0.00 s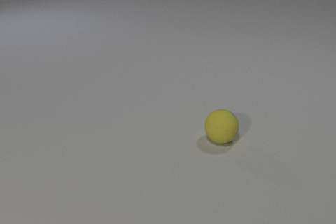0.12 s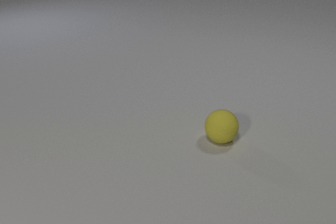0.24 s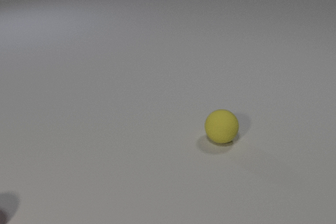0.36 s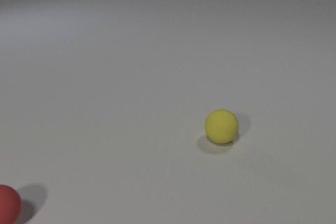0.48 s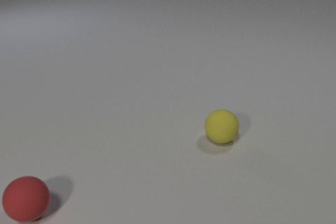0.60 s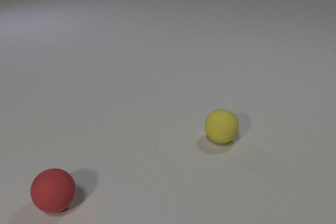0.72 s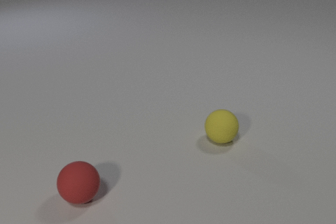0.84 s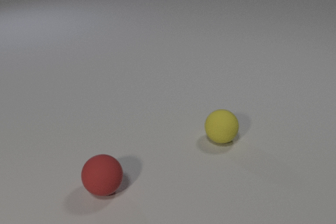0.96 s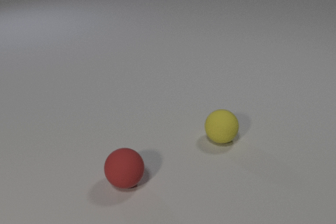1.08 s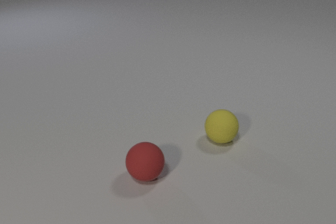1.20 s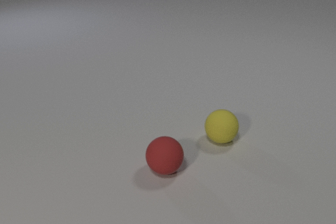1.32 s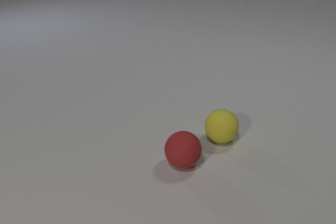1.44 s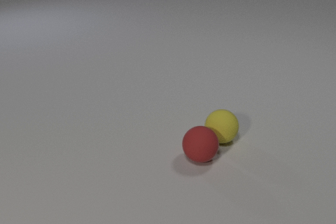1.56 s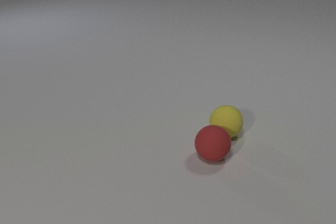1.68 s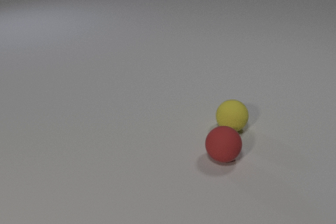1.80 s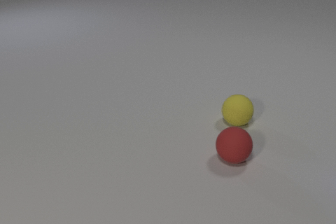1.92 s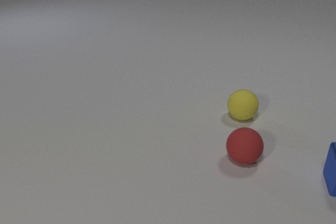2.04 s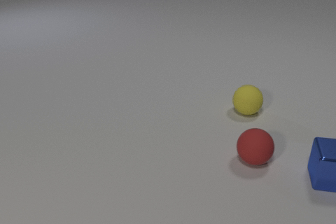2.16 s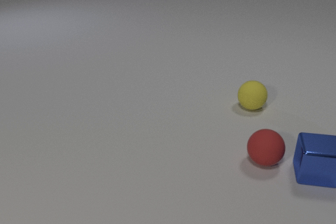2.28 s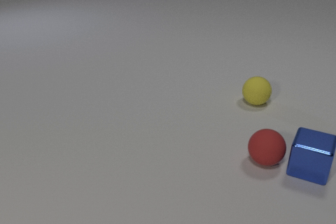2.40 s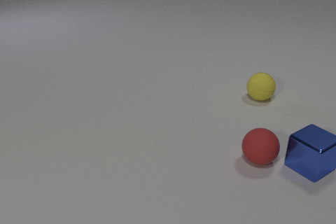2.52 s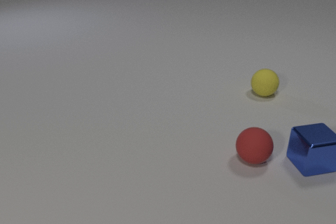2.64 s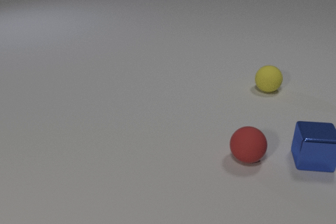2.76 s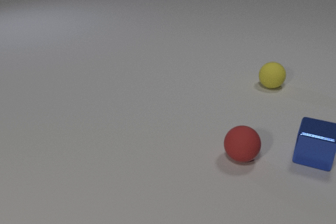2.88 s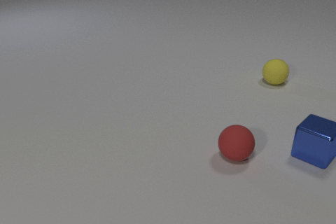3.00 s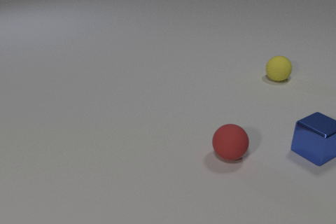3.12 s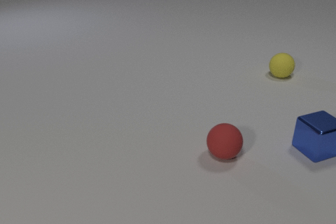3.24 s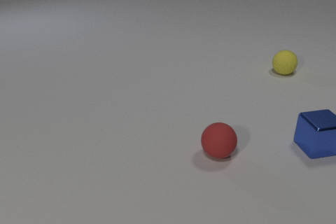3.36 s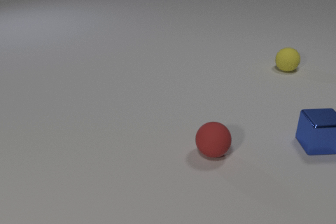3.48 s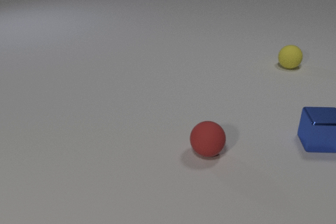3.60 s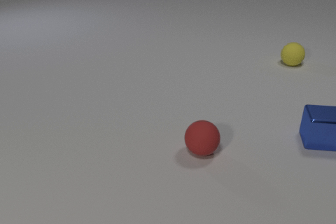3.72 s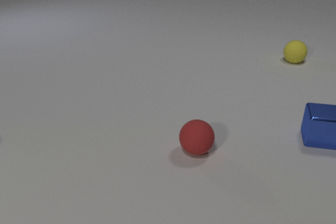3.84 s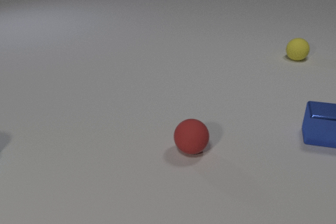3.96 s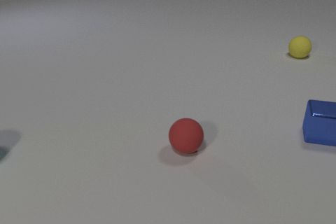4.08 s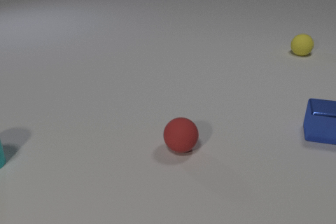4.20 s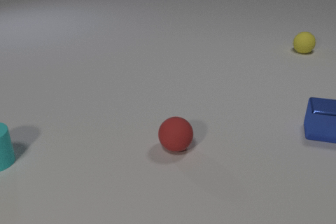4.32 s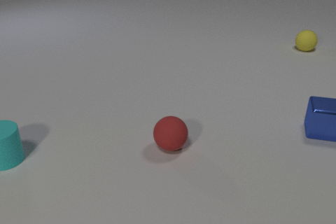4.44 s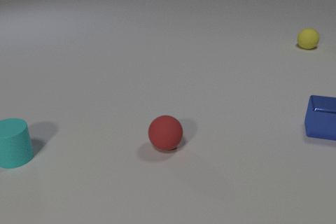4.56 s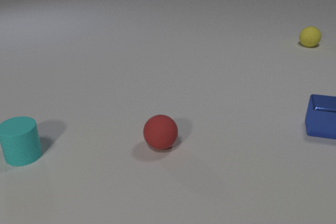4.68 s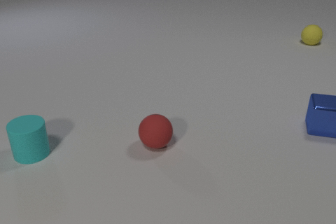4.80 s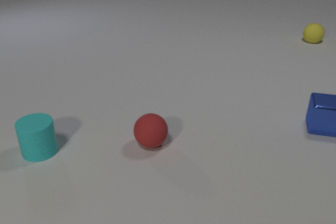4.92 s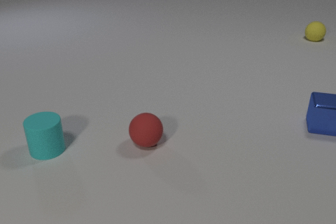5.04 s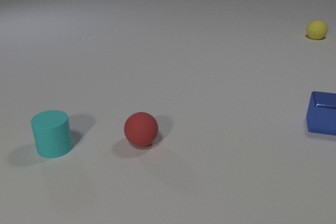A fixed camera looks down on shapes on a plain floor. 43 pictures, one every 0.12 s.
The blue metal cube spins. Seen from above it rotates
clockwise.
The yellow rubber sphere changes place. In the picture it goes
away from the camera.
0.00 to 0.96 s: The red rubber sphere comes in at the left edge, rolls to the right.
0.96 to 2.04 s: The red rubber sphere rolls to the right. The yellow rubber sphere rolls away from the camera and to the right. The blue metal cube comes in at the right edge, slides to the left. The red rubber sphere and the yellow rubber sphere collide.
2.04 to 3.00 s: The red rubber sphere rolls to the left. The yellow rubber sphere rolls away from the camera. The blue metal cube slides away from the camera and to the left, spins clockwise seen from above by about 135 degrees, its near face sliding to the left. The red rubber sphere and the blue metal cube collide.
3.00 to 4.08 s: The red rubber sphere rolls to the left. The yellow rubber sphere rolls away from the camera. The blue metal cube slides away from the camera, spins so that its near face slides to the left, clockwise seen from above. The cyan rubber cylinder comes in at the left edge.
4.08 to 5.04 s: The red rubber sphere rolls to the left. The yellow rubber sphere rolls away from the camera. The blue metal cube slides away from the camera. The cyan rubber cylinder slides to the right.
How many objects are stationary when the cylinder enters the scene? 0.
What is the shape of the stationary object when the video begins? sphere.
How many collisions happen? 2.
